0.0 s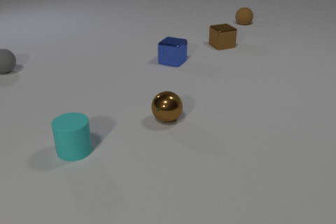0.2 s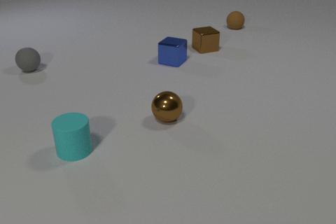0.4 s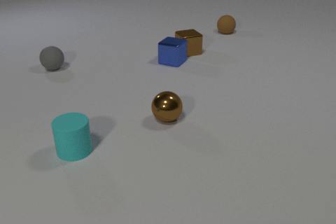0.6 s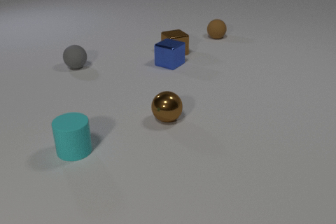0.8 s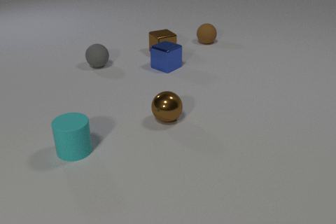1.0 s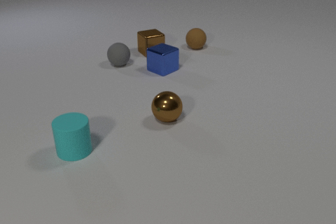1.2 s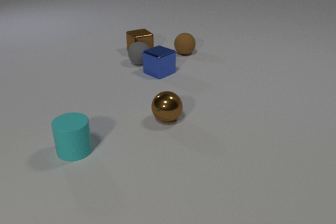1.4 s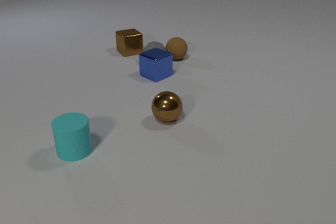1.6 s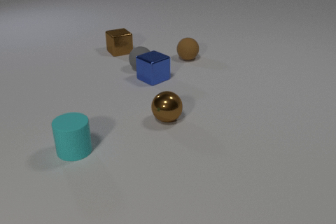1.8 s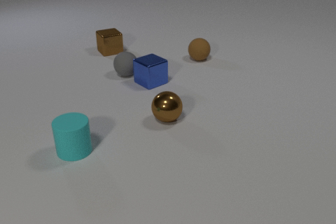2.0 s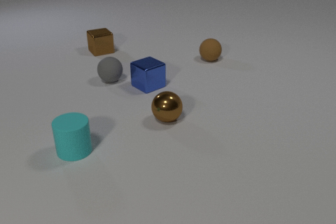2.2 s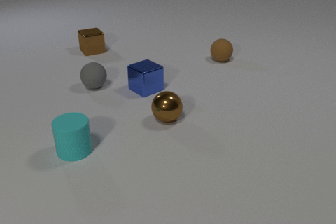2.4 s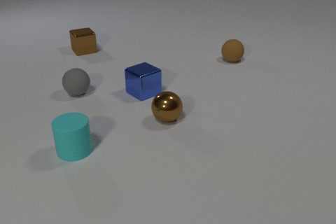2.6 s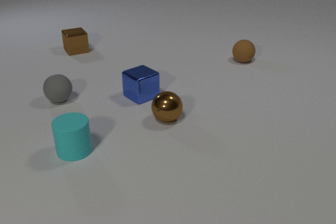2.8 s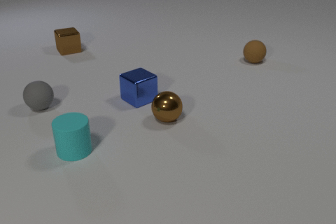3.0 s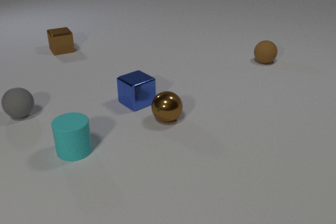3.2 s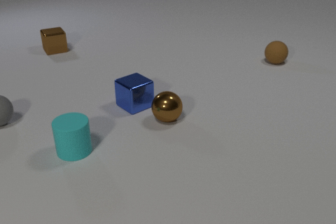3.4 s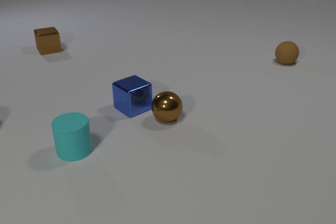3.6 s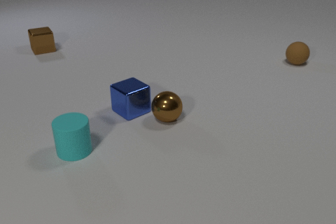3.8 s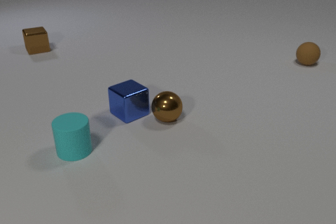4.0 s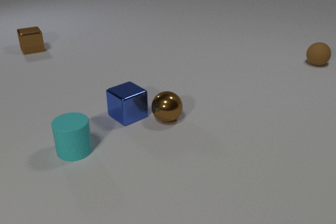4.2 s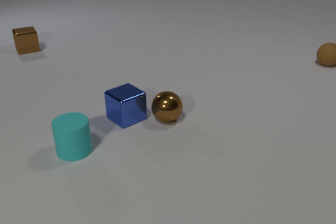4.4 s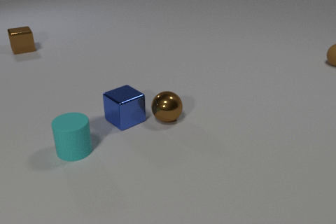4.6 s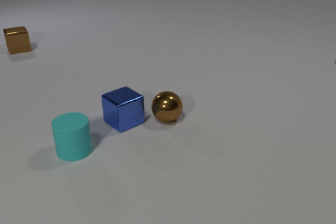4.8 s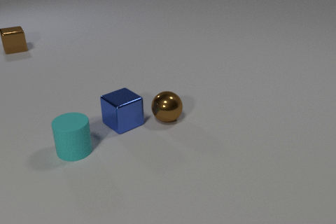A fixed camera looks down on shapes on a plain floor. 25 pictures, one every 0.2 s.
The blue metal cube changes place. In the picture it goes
toward the camera.
The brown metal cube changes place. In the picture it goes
to the left.
0.0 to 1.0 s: The gray rubber sphere rolls to the right. The brown metal cube slides to the left. The blue metal cube slides toward the camera and to the left. The brown rubber sphere rolls toward the camera and to the left. The brown metal cube and the blue metal cube collide.
1.0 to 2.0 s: The gray rubber sphere rolls toward the camera. The brown metal cube slides to the left. The blue metal cube slides toward the camera. The brown rubber sphere rolls toward the camera and to the right. The gray rubber sphere and the brown rubber sphere collide. The gray rubber sphere and the blue metal cube collide.
2.0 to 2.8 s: The gray rubber sphere rolls to the left and toward the camera. The brown metal cube slides to the left. The blue metal cube slides toward the camera. The brown rubber sphere rolls to the right.
2.8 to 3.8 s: The gray rubber sphere rolls to the left and toward the camera, leaves at the left edge. The brown metal cube slides to the left. The blue metal cube slides toward the camera. The brown rubber sphere rolls to the right.
3.8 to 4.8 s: The brown metal cube slides to the left and away from the camera. The blue metal cube slides toward the camera. The brown rubber sphere rolls to the right, leaves at the right edge.
What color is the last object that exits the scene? brown.
Are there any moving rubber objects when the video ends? no.
What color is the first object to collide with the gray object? brown.
